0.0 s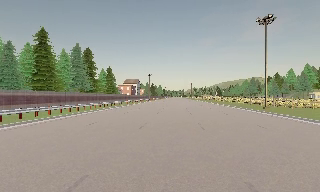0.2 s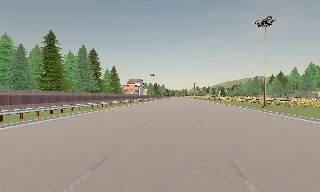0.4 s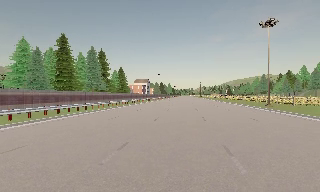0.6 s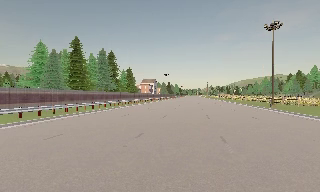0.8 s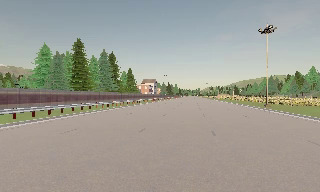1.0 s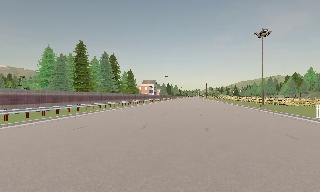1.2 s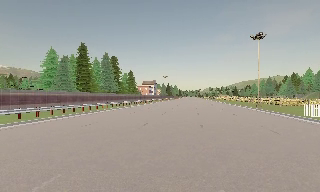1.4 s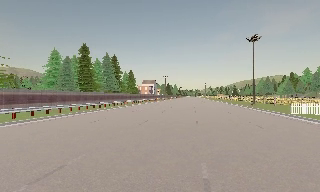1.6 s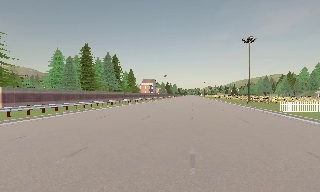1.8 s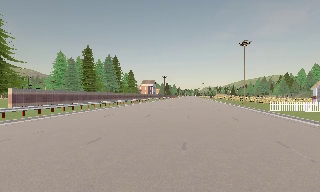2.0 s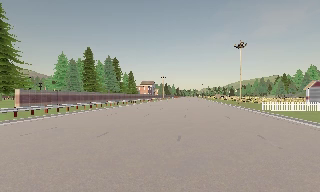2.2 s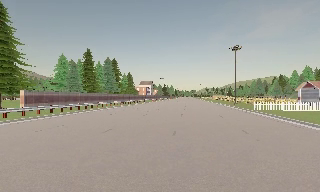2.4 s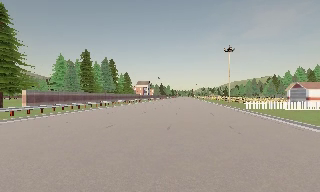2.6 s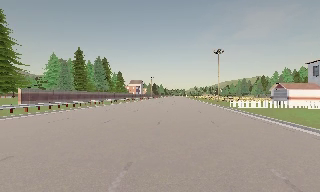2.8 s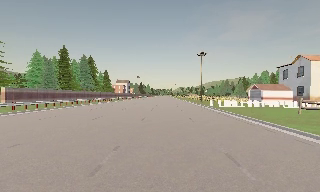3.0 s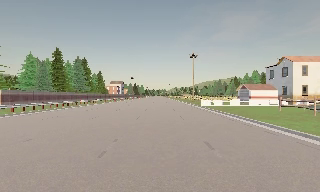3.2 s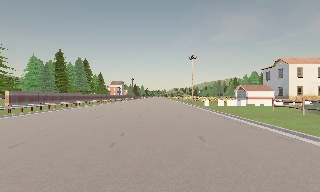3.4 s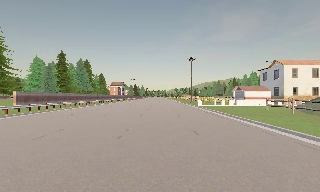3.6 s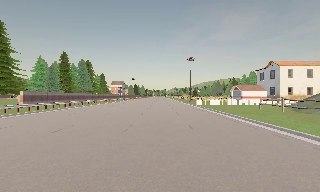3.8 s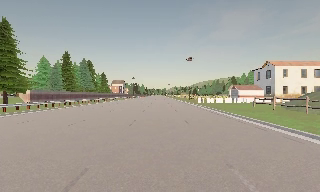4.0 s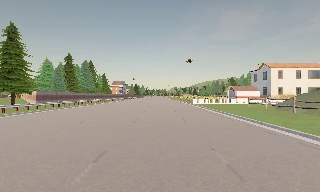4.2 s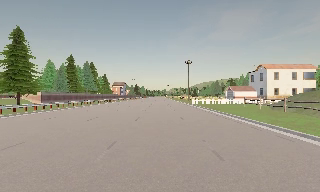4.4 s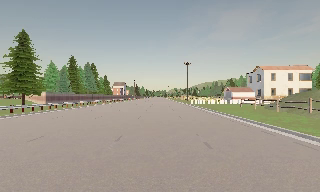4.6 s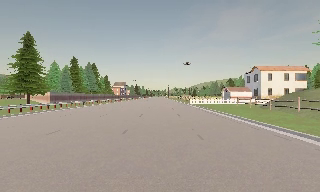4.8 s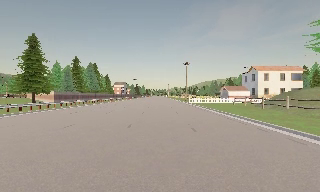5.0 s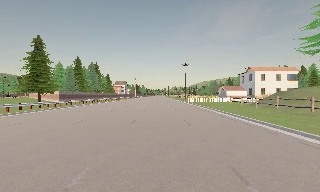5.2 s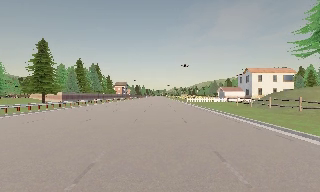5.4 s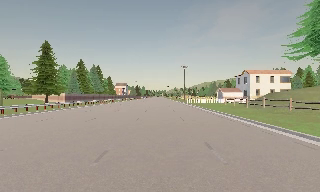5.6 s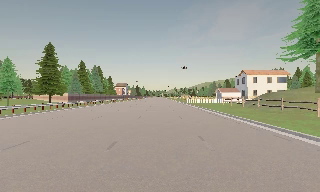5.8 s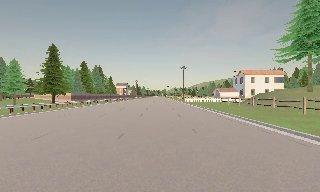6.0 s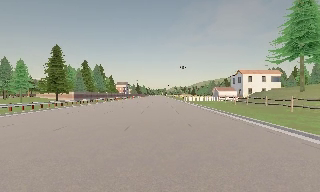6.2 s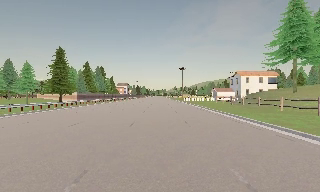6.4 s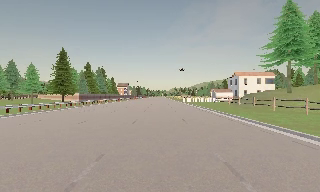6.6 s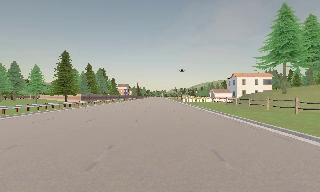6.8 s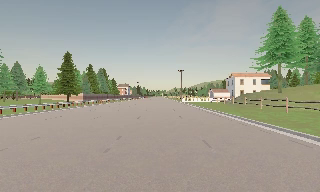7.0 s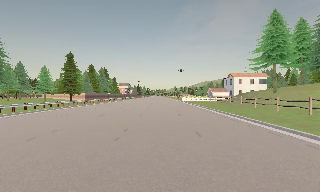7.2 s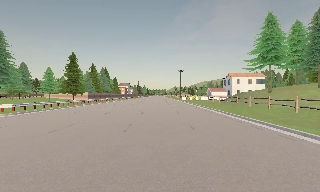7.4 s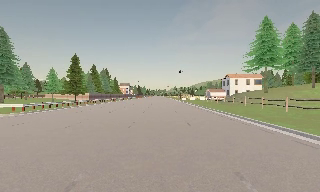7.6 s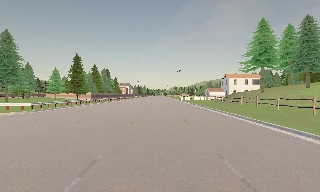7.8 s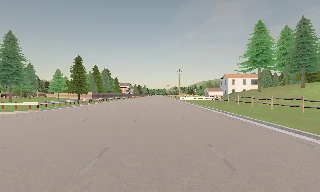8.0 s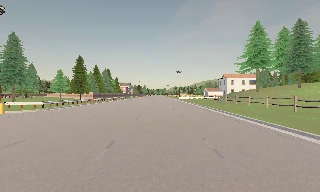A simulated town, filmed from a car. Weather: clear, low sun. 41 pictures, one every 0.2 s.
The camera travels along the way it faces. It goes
backward.
0.0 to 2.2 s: The camera travels backward, about 13 m, so what stands in front gets smaller.
2.2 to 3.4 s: The camera pans to its right, which is clockwise from overhead, by about 10 degrees. It travels backward, about 7 m, so what stands in front gets smaller.
3.4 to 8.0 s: The camera travels backward, about 25 m, so what stands in front gets smaller.
The film runs backward here.
